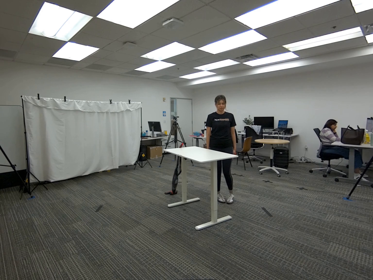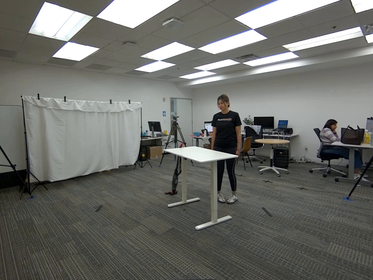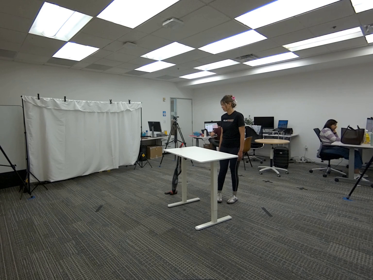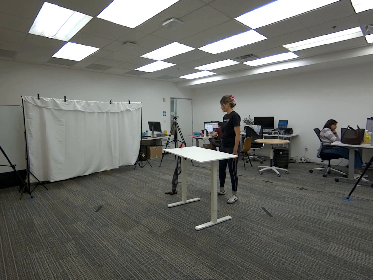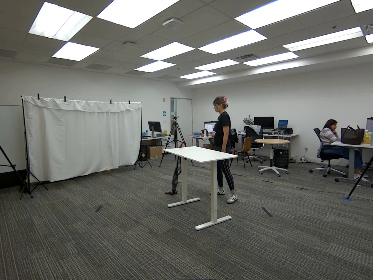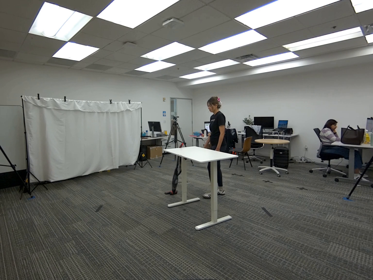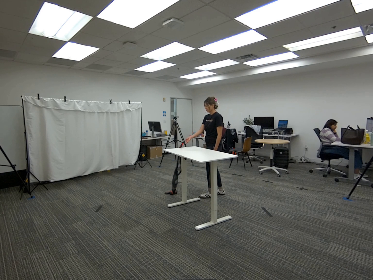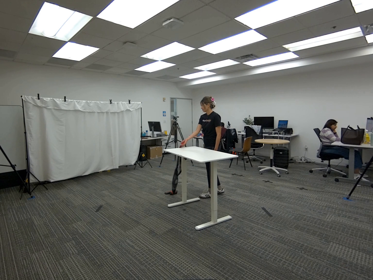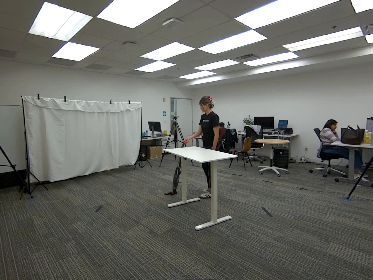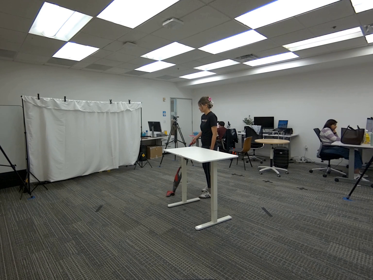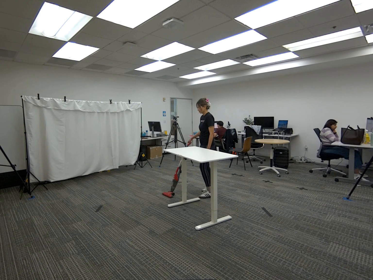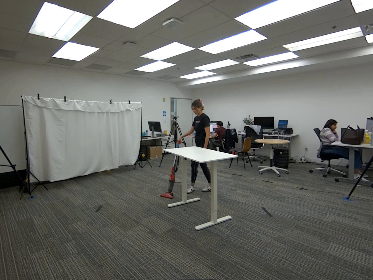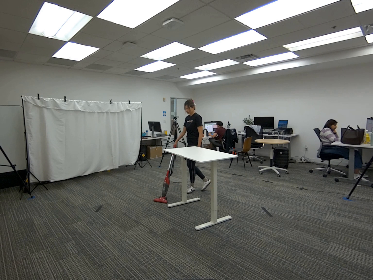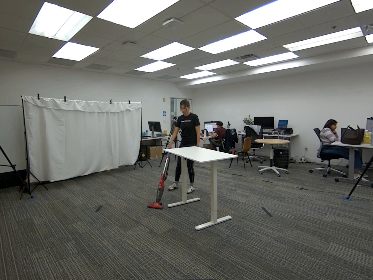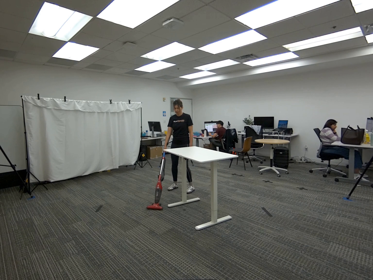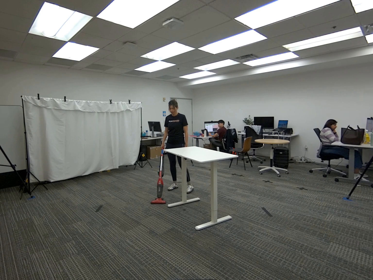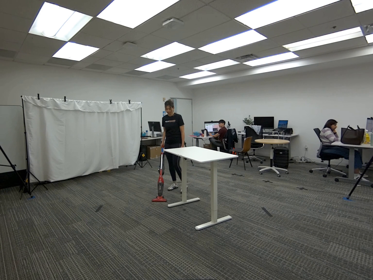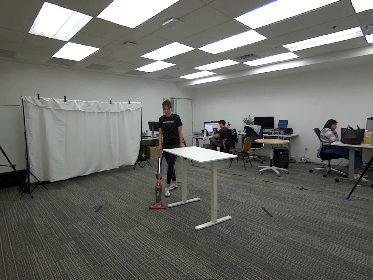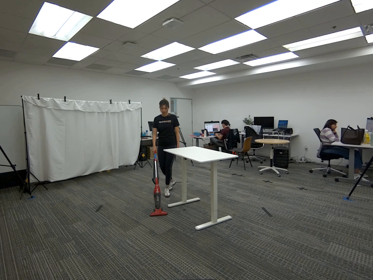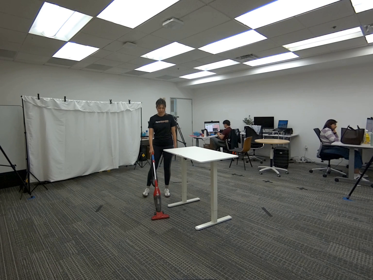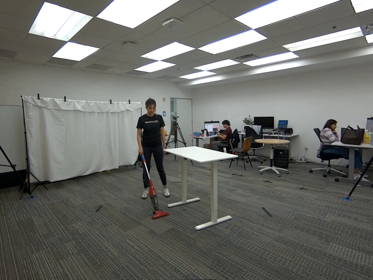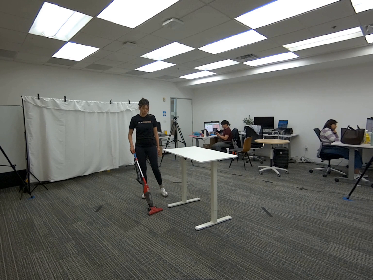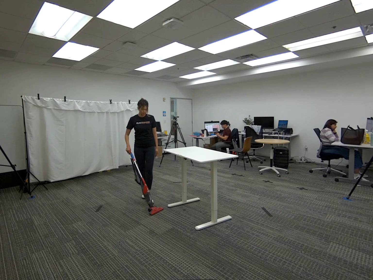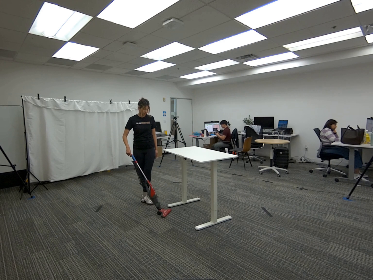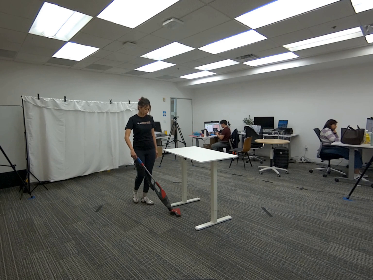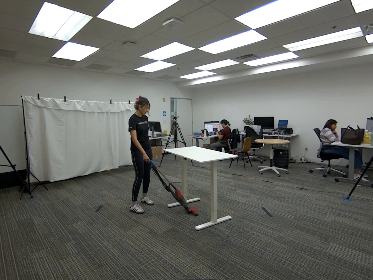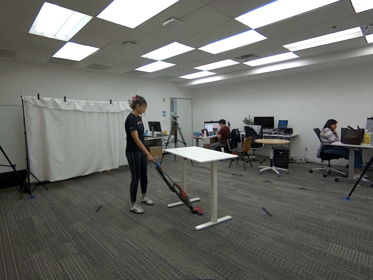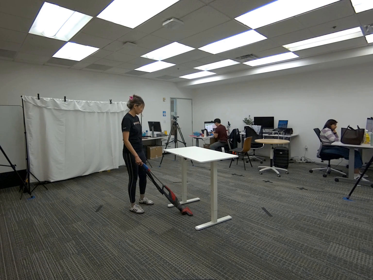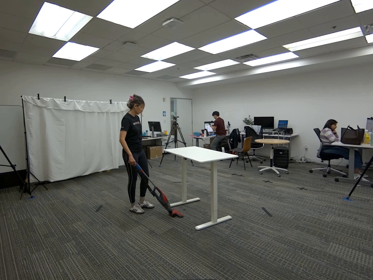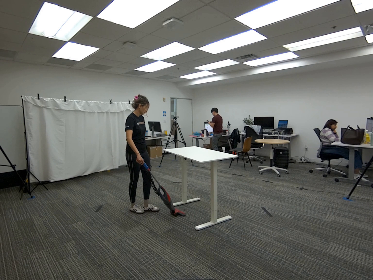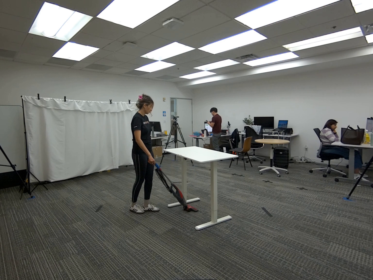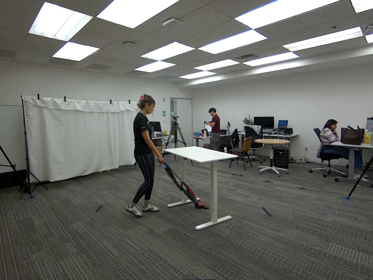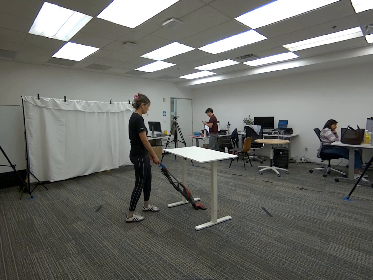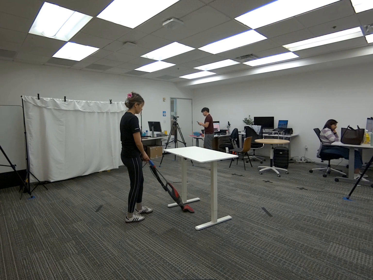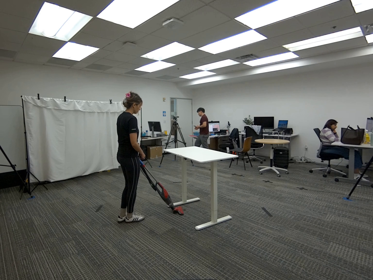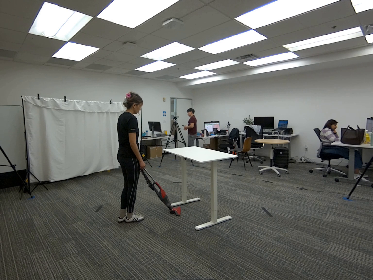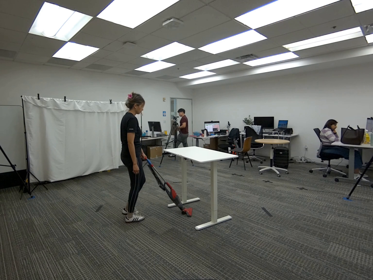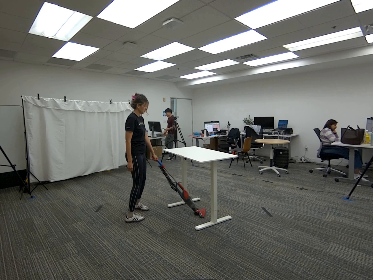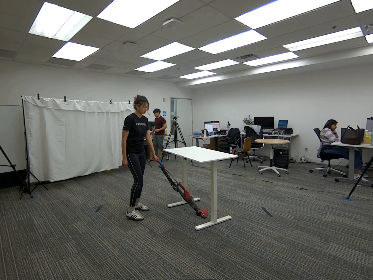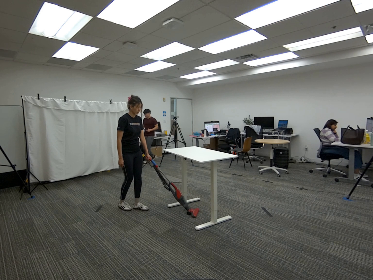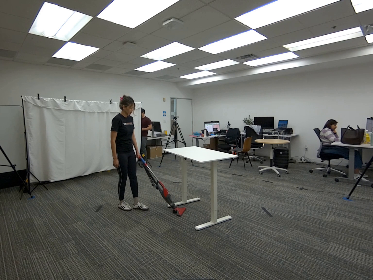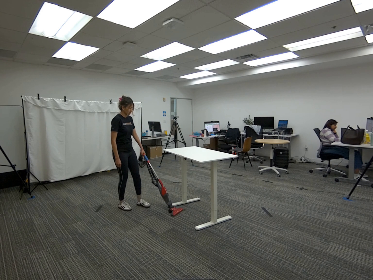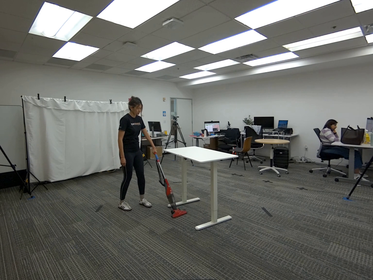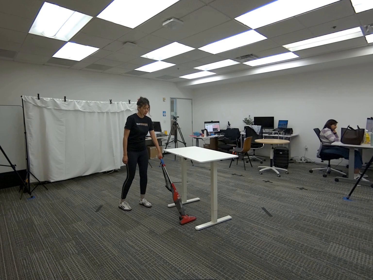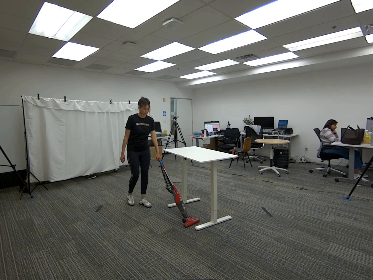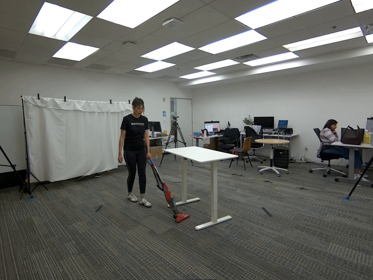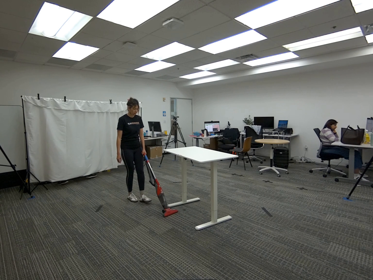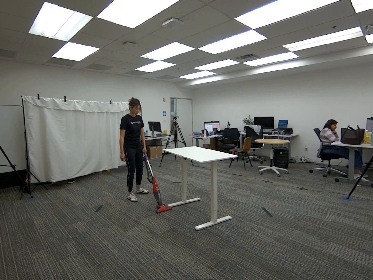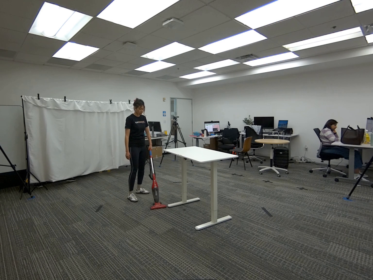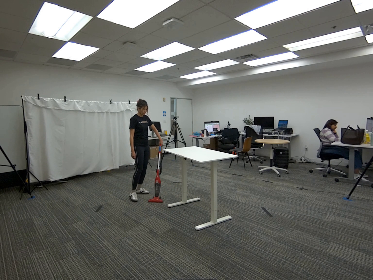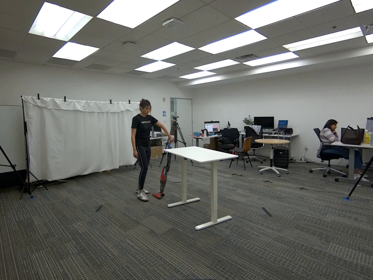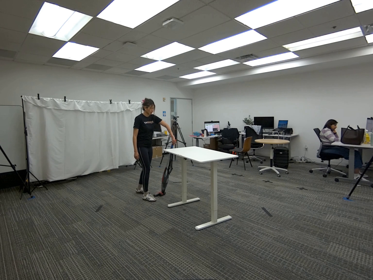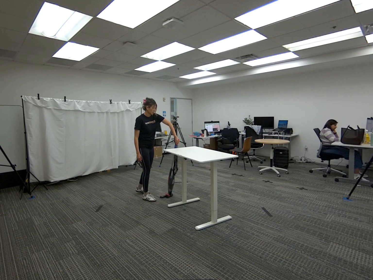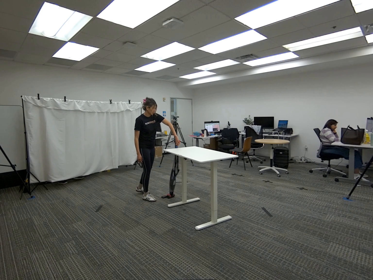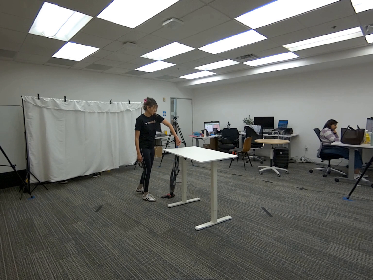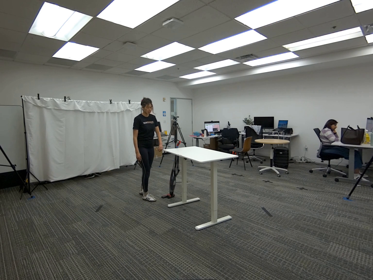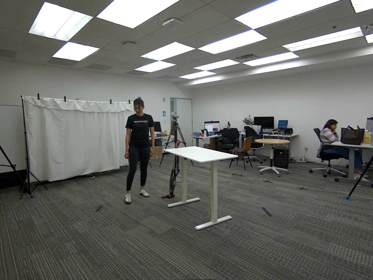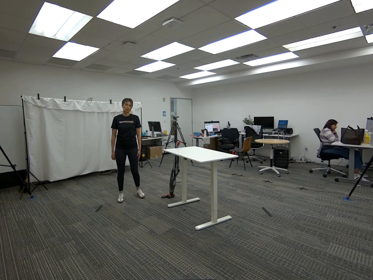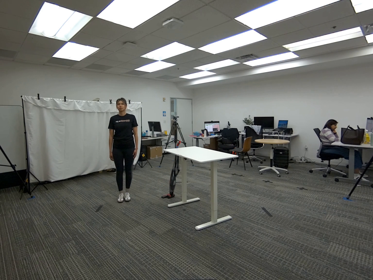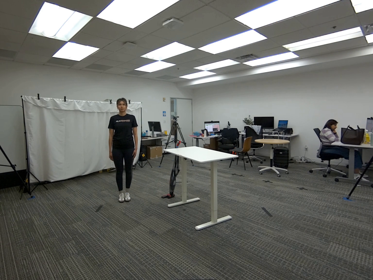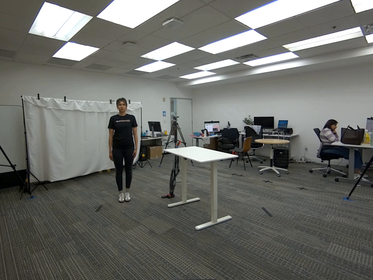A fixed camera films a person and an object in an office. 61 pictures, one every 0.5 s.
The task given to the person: Walk over to the vacuum leaning against the white desk. Using your right hand, grasp the handle and perform a vacuuming motion around the desk. Then switch to your left hand and continue the vacuuming motion. Finally, return the vacuum to its original position, leaning against the white desk.
